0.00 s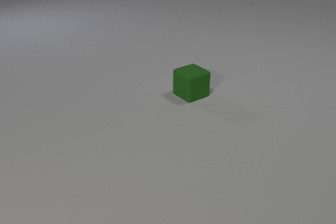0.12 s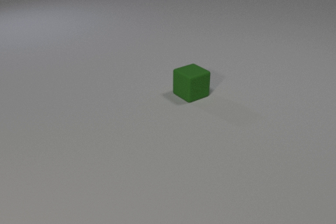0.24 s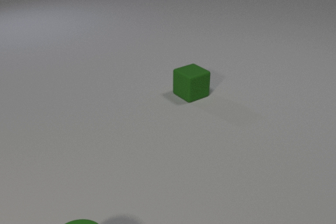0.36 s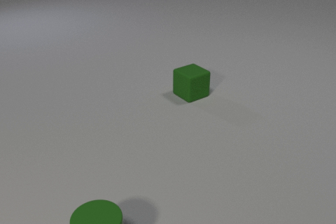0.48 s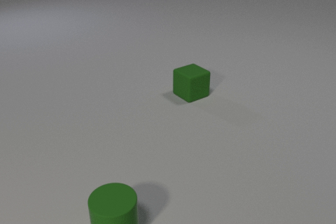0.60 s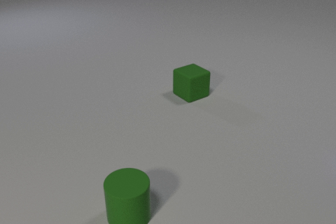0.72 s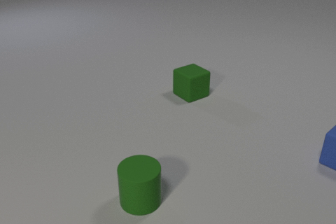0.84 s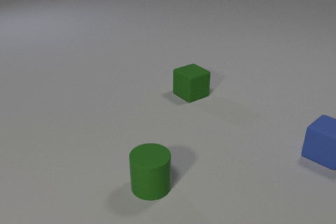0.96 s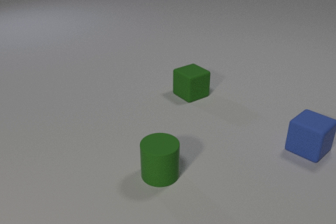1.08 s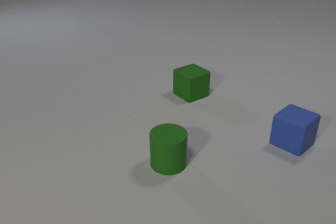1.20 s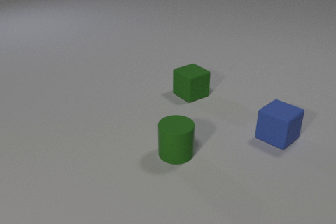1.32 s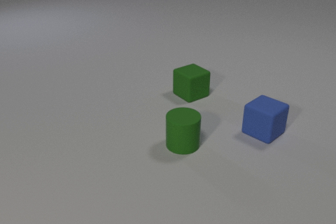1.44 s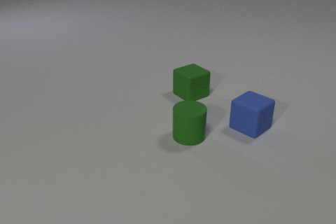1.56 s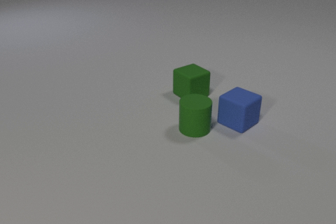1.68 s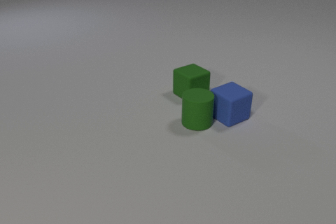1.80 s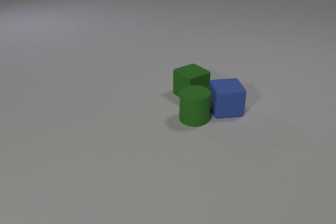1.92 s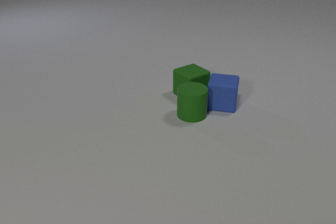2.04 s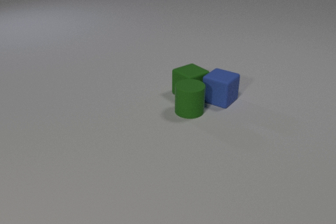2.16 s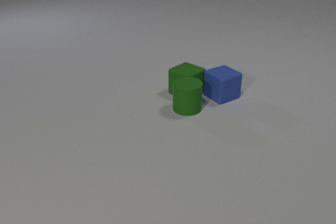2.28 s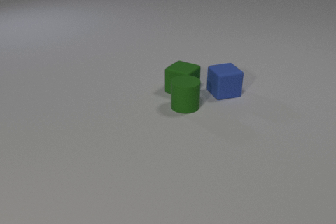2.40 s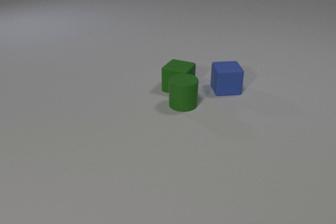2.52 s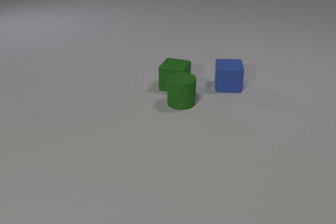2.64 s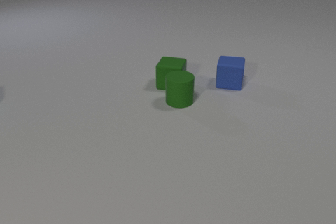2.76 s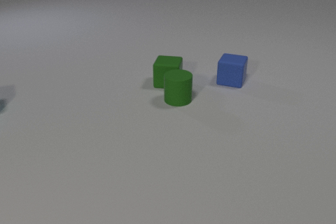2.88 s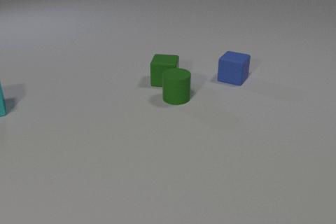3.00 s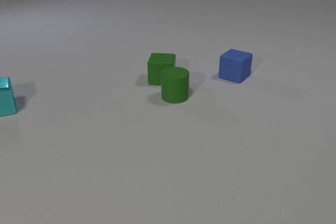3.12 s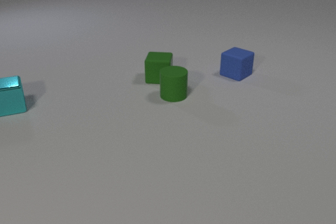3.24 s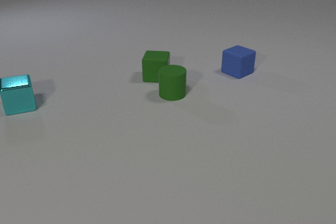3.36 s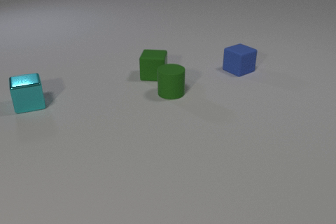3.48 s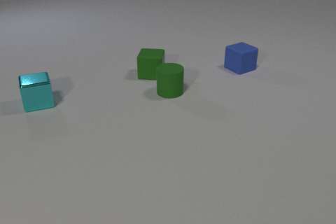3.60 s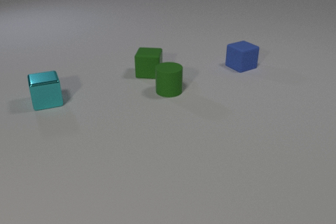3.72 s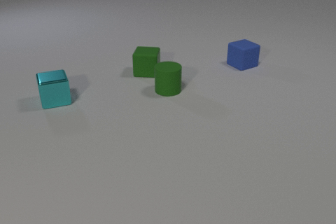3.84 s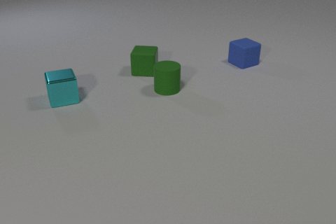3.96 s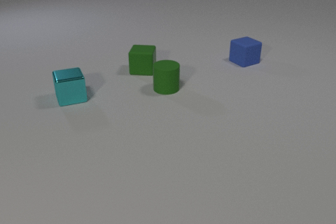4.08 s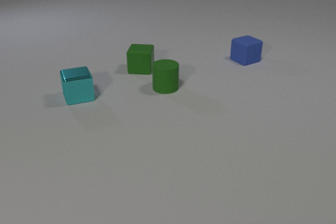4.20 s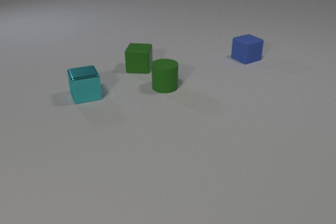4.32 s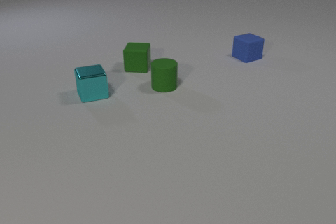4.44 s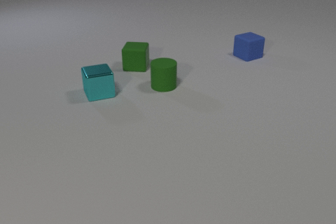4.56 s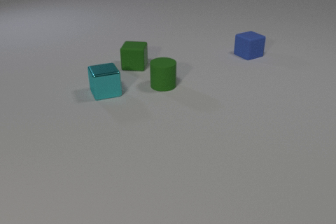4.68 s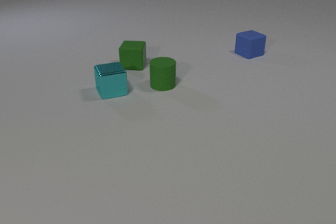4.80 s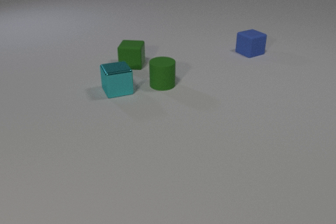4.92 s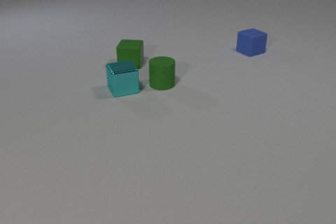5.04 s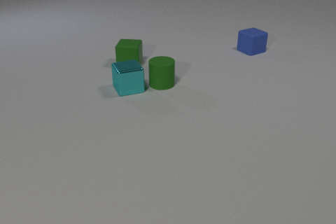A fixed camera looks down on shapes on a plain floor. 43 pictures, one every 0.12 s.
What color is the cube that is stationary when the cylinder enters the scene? green.
What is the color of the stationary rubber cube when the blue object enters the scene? green.
Are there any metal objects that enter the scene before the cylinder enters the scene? no.
0.00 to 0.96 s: The blue rubber cube comes in at the right edge, slides to the left. The green rubber cylinder comes in at the bottom edge, slides away from the camera and to the right.
0.96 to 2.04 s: The blue rubber cube slides to the left and away from the camera, spins clockwise seen from above by about 75 degrees, its near face sliding to the left. The green rubber cylinder slides away from the camera. The blue rubber cube and the green rubber cylinder collide. The blue rubber cube and the green rubber cube collide.
2.04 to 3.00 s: The blue rubber cube slides away from the camera, spins clockwise seen from above by about 90 degrees, its near face sliding to the left. The green rubber cylinder slides away from the camera and to the left. The green rubber cube slides away from the camera and to the left, spins so that its near face slides to the right, counterclockwise seen from above. The cyan metal cube comes in at the left edge, slides to the right. The green rubber cylinder and the green rubber cube collide.
3.00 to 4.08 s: The blue rubber cube slides away from the camera, spins so that its near face slides to the left, clockwise seen from above. The green rubber cylinder slides away from the camera and to the left. The green rubber cube slides away from the camera and to the left. The cyan metal cube slides to the right.
4.08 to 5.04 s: The blue rubber cube slides away from the camera. The green rubber cylinder slides away from the camera. The green rubber cube slides away from the camera and to the left. The cyan metal cube slides to the right.
